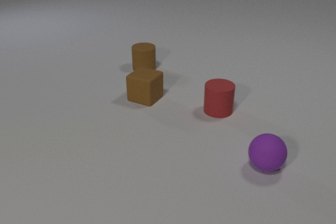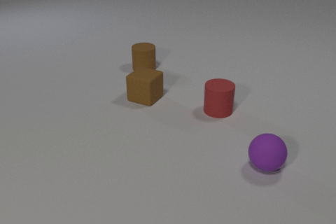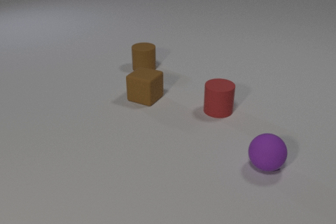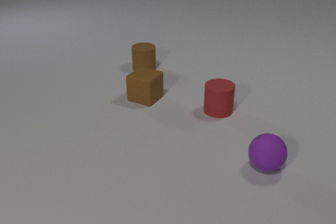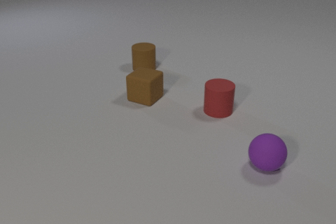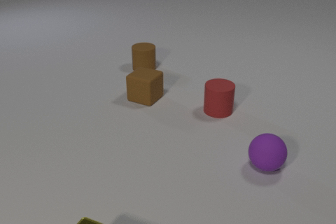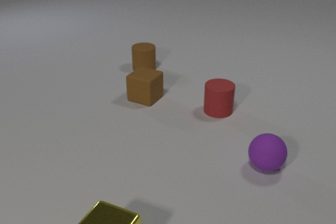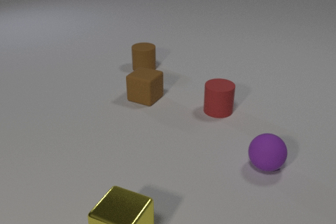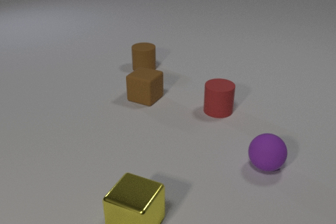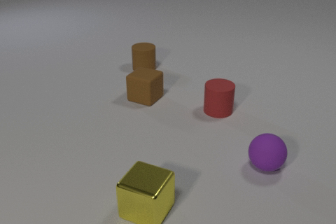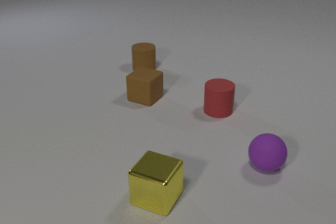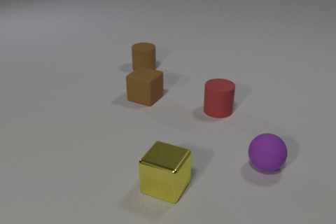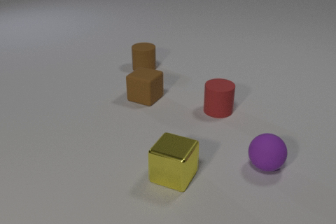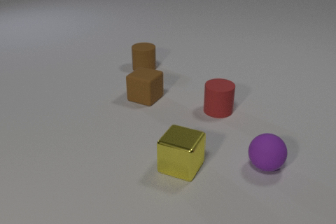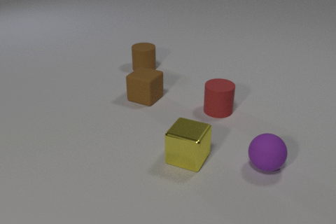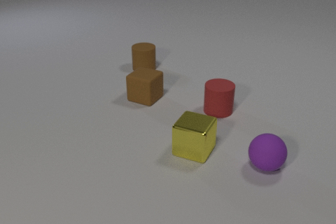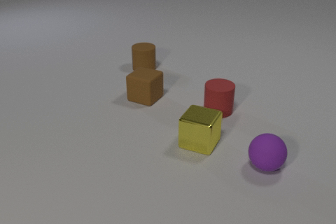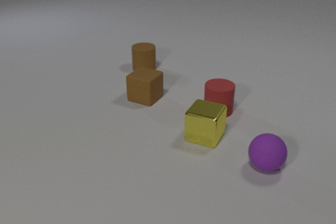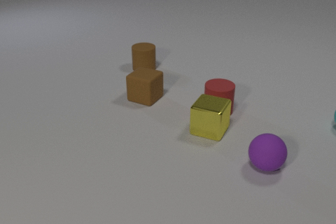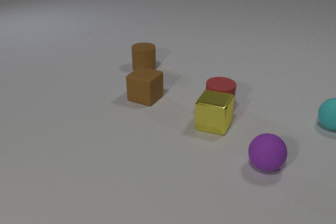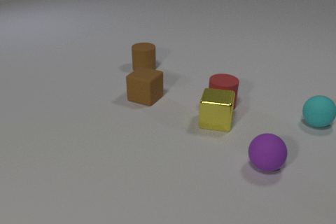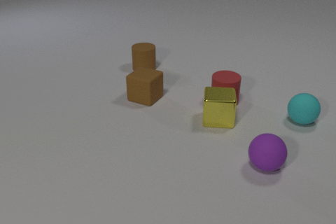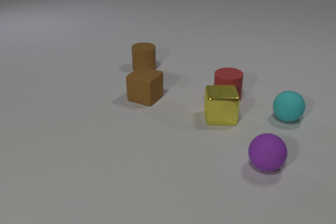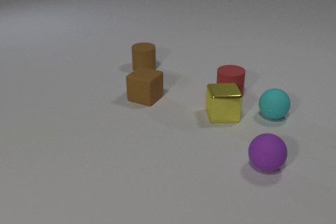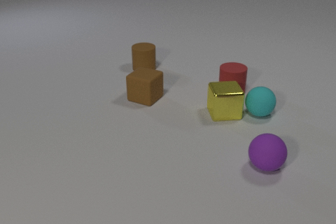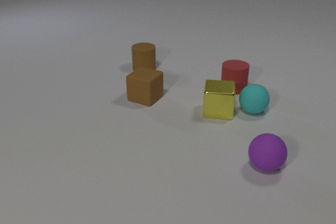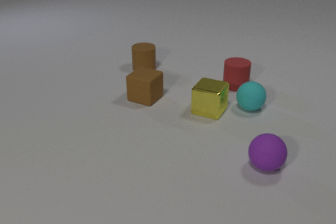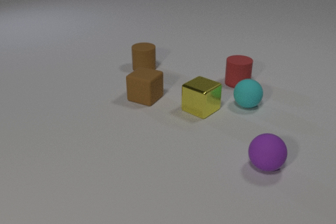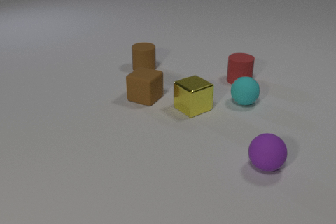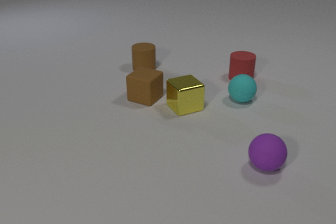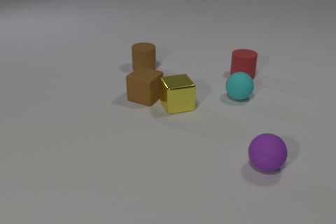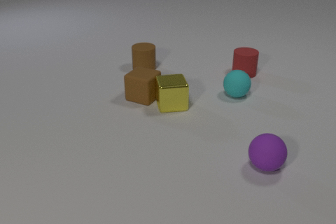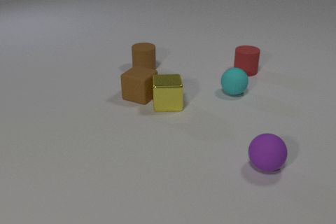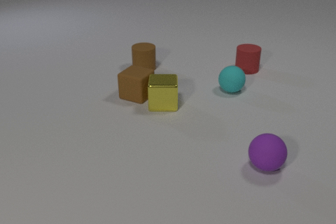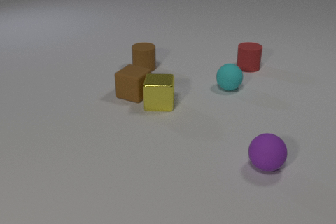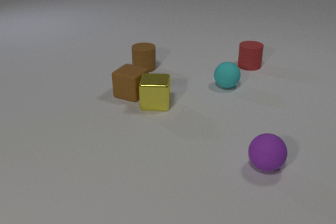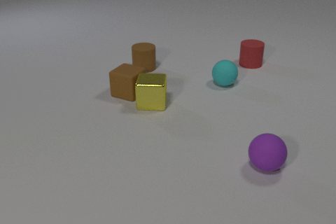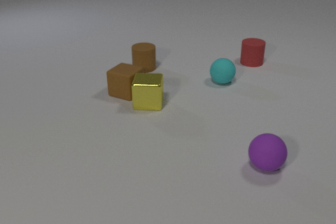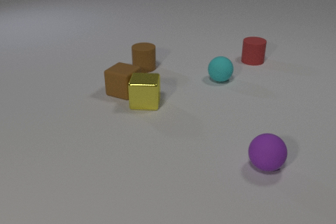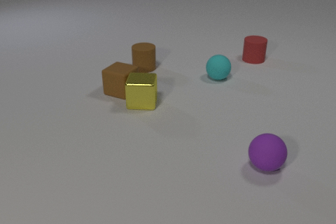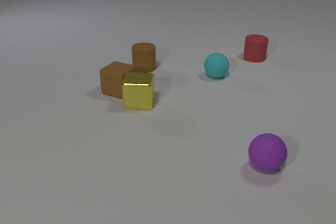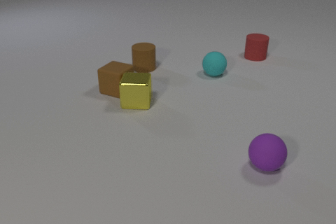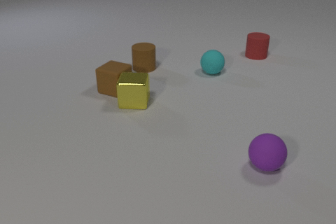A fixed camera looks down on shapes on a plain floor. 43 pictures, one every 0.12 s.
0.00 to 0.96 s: The yellow metal cube comes in at the bottom edge, slides away from the camera and to the right.
0.96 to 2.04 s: The yellow metal cube slides away from the camera and to the right.
2.04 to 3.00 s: The yellow metal cube slides away from the camera. The red rubber cylinder slides away from the camera. The cyan rubber sphere comes in at the right edge, rolls to the left. The yellow metal cube and the red rubber cylinder collide. The yellow metal cube and the cyan rubber sphere collide.
3.00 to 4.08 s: The yellow metal cube slides to the left, spins clockwise seen from above by about 90 degrees, its near face sliding to the left. The red rubber cylinder slides away from the camera. The cyan rubber sphere rolls away from the camera and to the left. The brown rubber cube slides to the left and away from the camera. The yellow metal cube and the brown rubber cube collide.
4.08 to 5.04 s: The yellow metal cube slides to the left. The red rubber cylinder slides away from the camera. The cyan rubber sphere rolls away from the camera and to the left. The brown rubber cube slides to the left and away from the camera.
What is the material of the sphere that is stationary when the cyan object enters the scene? rubber.
How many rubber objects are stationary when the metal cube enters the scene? 4.
Are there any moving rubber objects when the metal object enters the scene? no.
